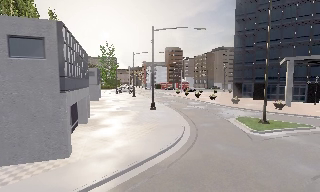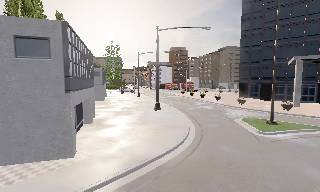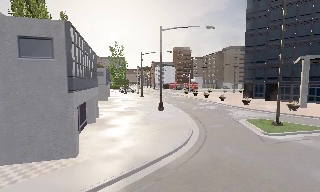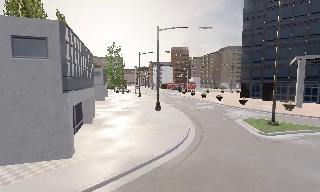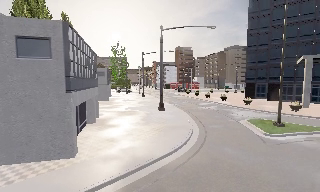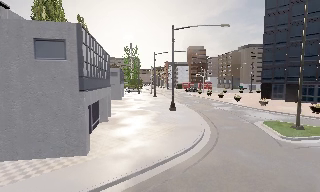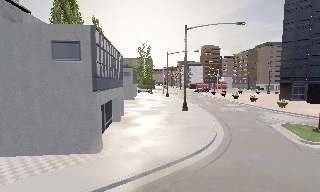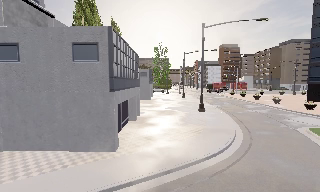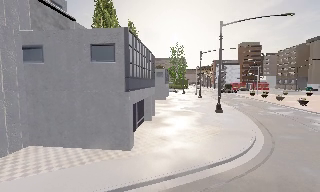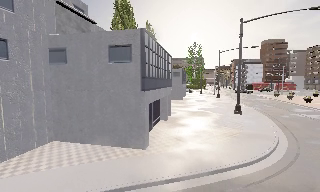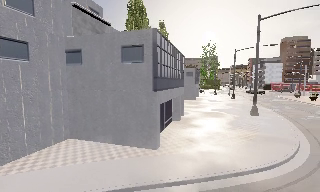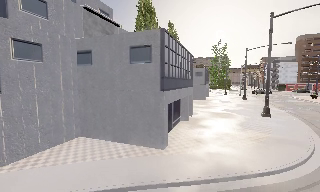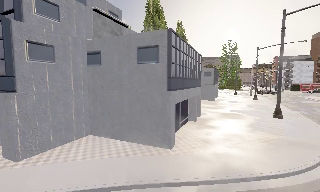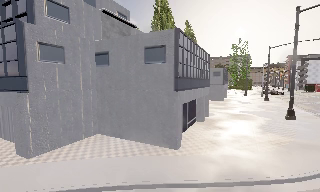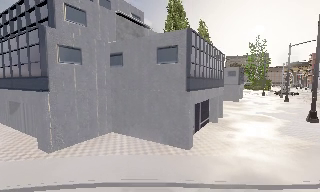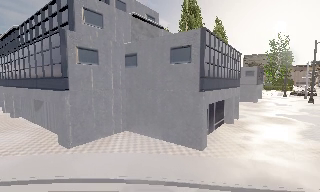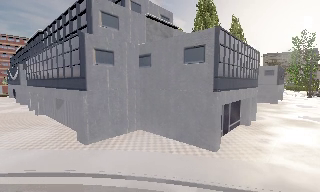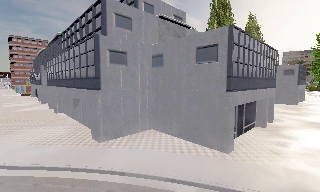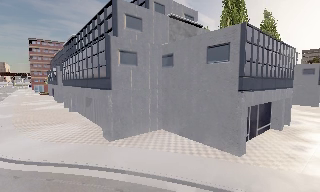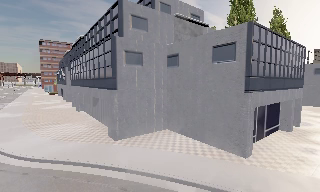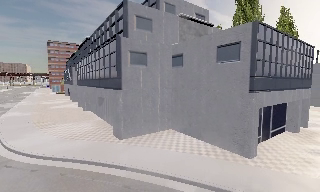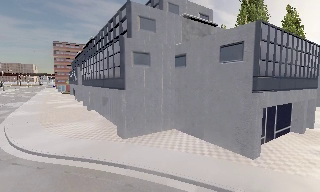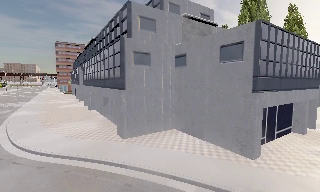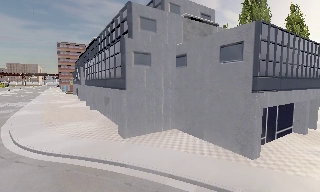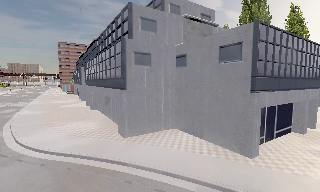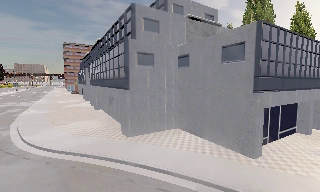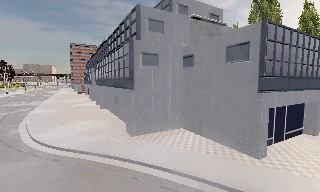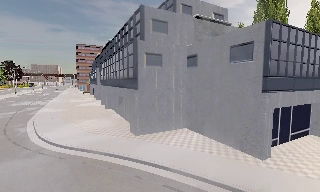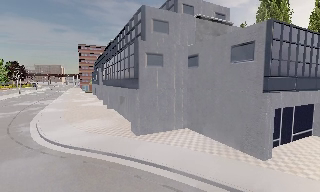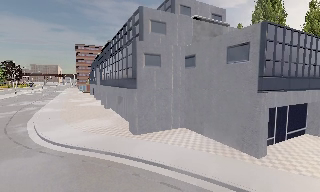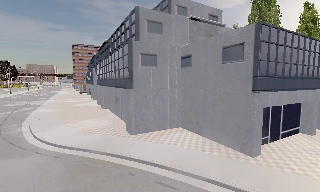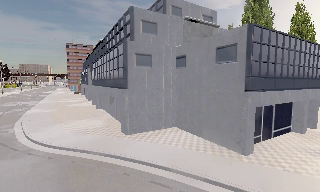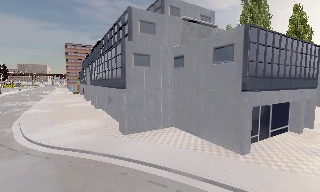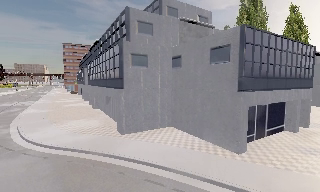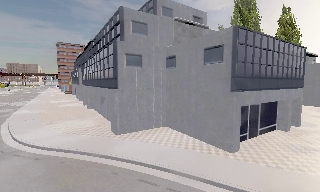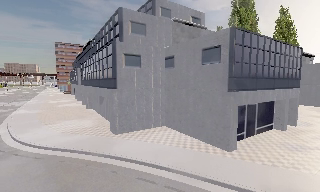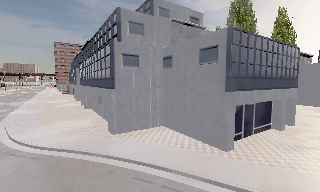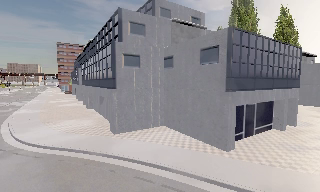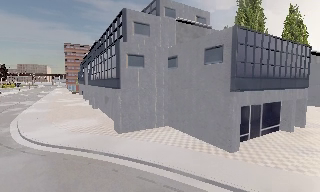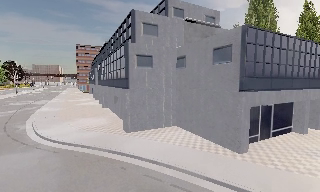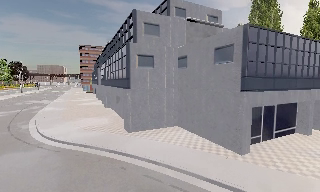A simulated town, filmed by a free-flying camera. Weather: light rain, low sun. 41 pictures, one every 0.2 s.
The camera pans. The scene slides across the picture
to the right.
The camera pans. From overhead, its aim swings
counterclockwise.
0.0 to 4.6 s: The scene slides to the right, as the camera pans about 75 degrees to its left. It travels to its right, about 1.5 m.
4.6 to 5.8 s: The camera travels backward, about 0.5 m, so what stands in front gets smaller.
5.8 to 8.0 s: The camera travels to its right, about 1 m, so close, fixed things drift to the left.
The film runs backward here.
